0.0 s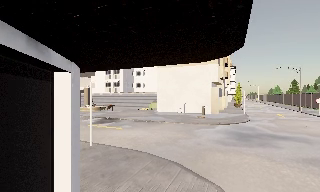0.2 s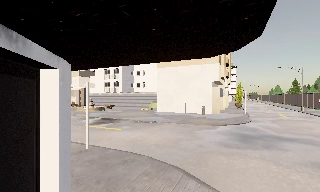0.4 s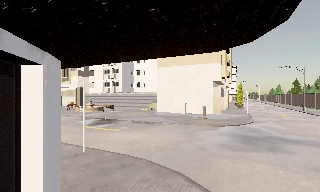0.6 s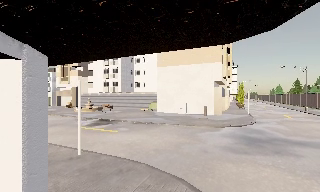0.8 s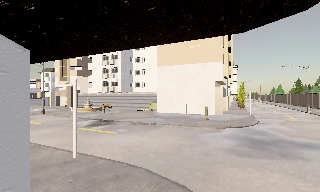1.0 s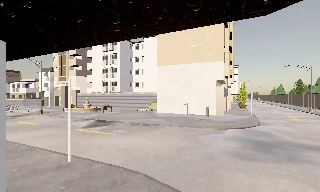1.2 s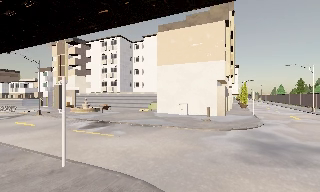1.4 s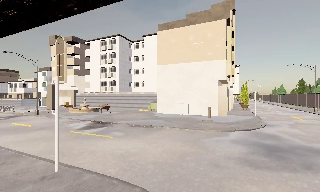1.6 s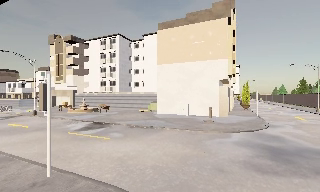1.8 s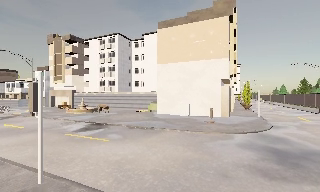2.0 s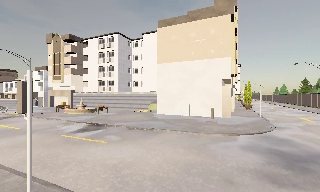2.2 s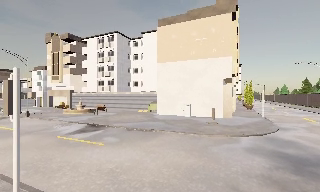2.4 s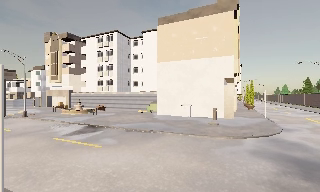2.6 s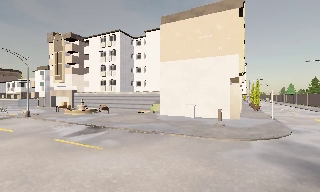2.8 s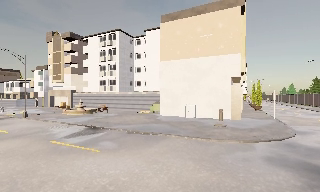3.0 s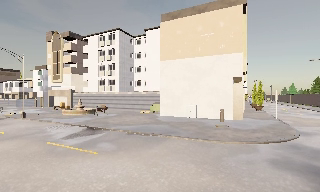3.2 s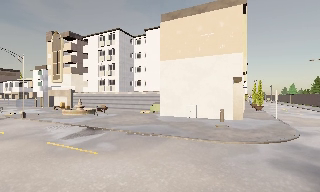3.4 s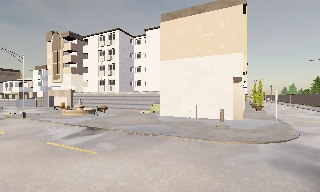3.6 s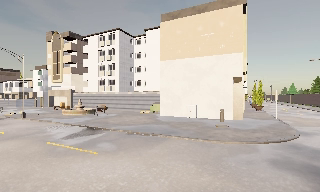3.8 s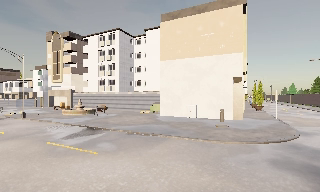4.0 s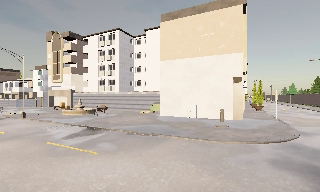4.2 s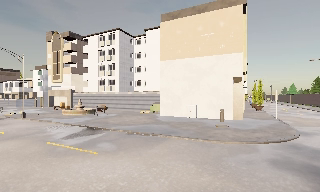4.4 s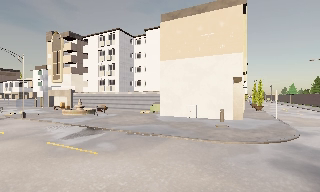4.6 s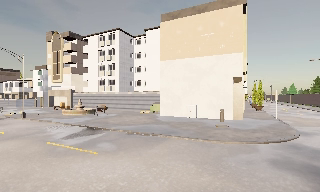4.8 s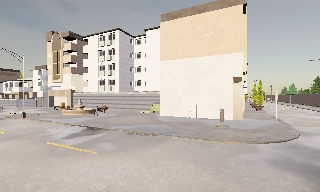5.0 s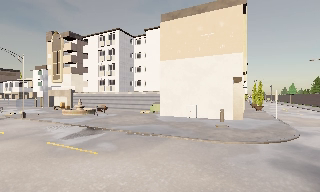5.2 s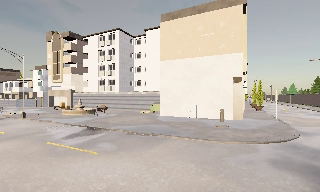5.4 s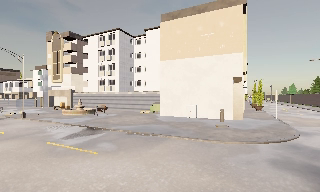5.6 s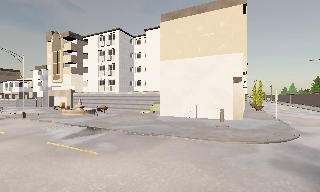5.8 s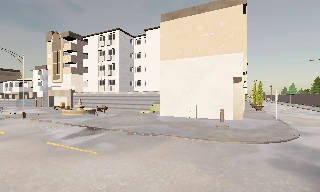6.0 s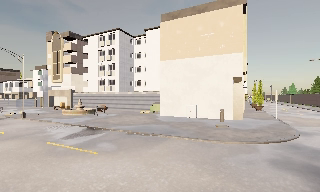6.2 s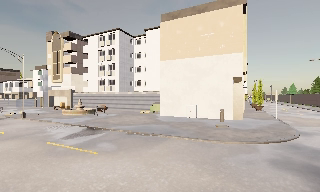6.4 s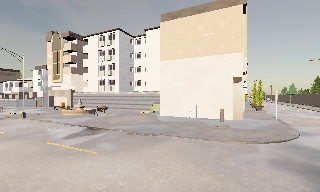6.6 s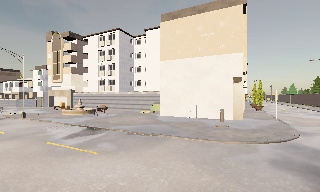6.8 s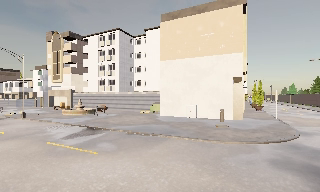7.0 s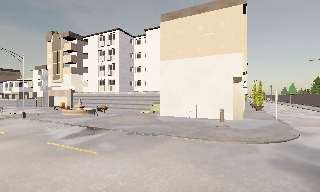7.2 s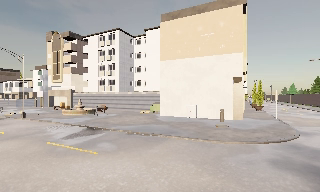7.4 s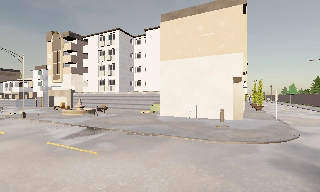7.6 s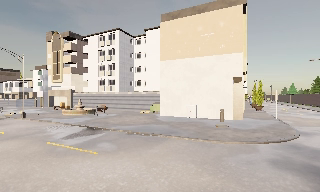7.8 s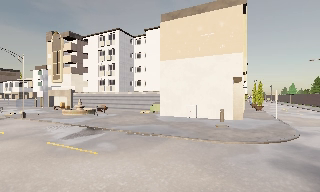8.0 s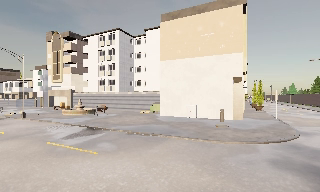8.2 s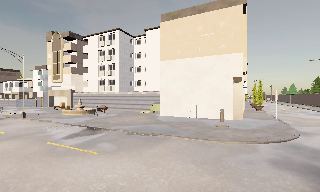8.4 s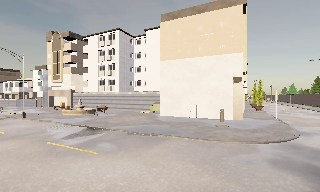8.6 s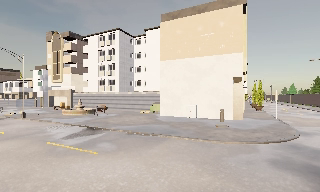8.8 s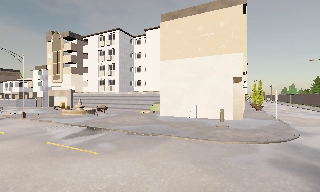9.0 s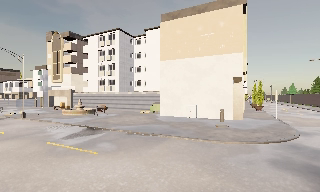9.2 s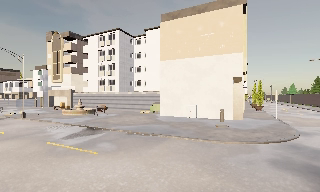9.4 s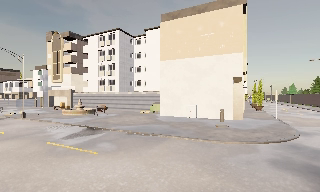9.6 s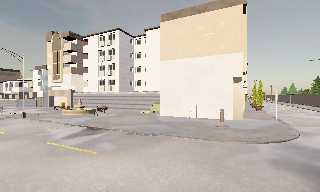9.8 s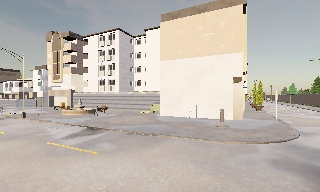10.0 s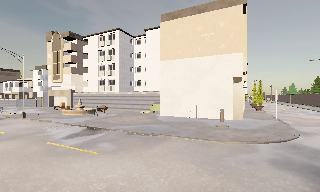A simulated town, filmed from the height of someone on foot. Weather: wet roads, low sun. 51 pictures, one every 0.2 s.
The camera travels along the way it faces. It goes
forward.
0.0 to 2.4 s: The camera travels forward, about 4.5 m, so what stands in front looms larger.
2.4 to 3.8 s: The camera travels forward, about 1 m, so what stands in front looms larger. It loses speed.
3.8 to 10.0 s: The camera keeps its place and its aim.
The film runs forward here.
